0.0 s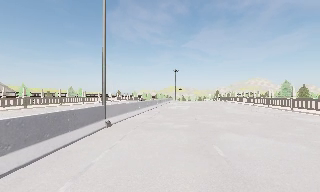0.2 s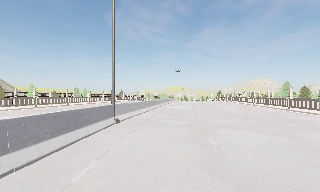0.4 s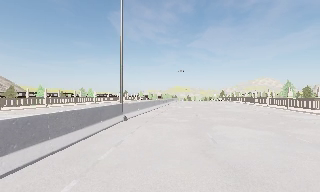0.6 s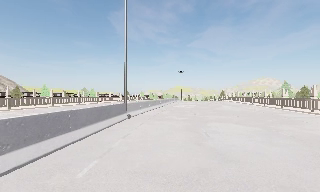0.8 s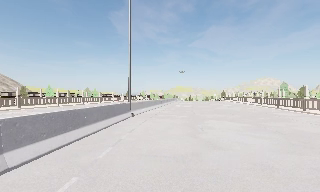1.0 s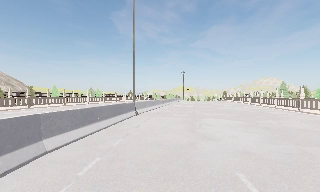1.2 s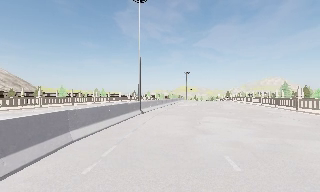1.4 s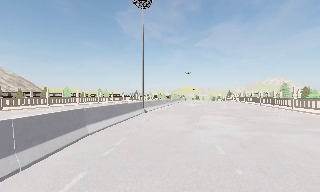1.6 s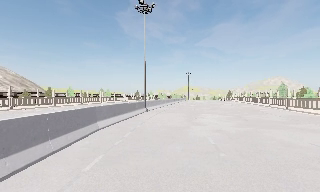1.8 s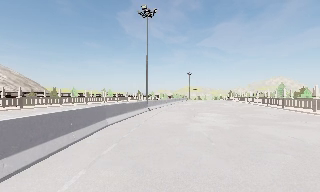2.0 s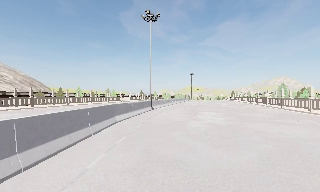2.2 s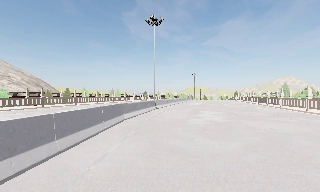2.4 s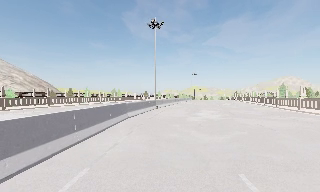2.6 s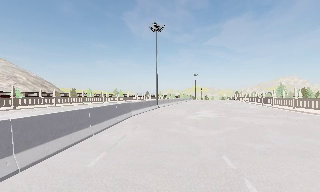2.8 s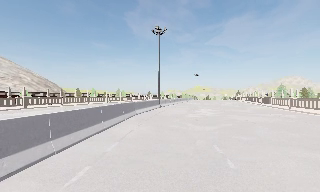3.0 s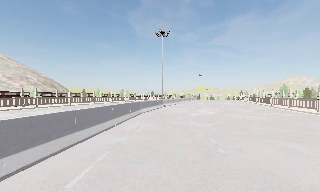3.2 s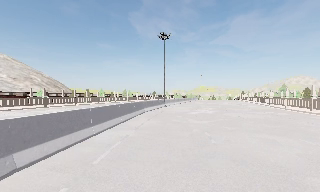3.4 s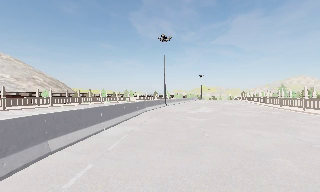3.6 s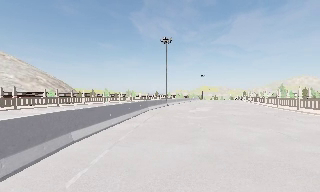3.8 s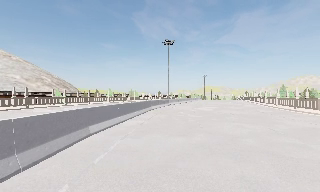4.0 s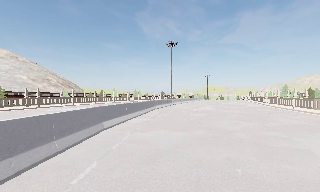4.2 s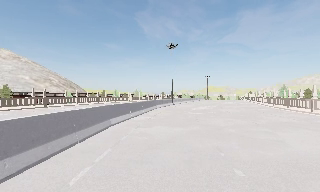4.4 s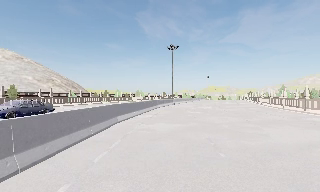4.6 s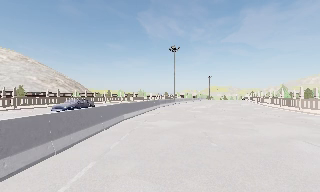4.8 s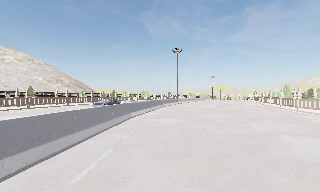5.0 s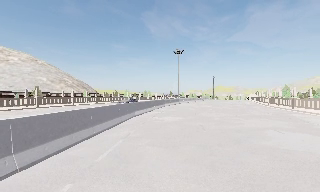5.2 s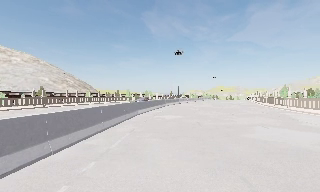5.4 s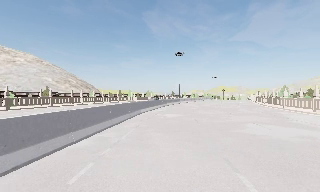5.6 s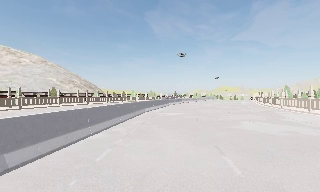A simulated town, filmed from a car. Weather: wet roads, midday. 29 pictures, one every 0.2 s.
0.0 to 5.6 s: The camera pans to its left, which is counterclockwise from overhead, by about 20 degrees. It travels backward, about 30 m, so what stands in front gets smaller.
The film runs backward here.
